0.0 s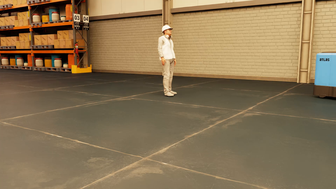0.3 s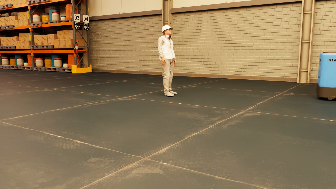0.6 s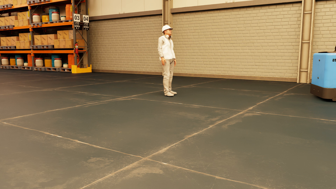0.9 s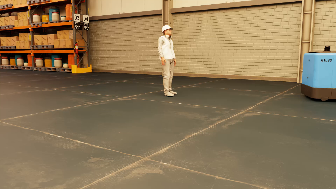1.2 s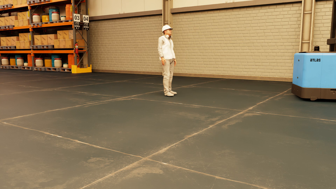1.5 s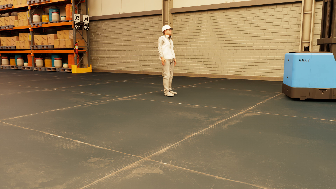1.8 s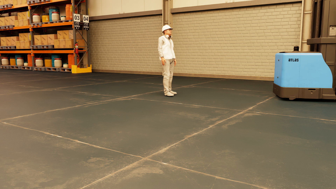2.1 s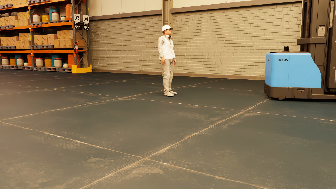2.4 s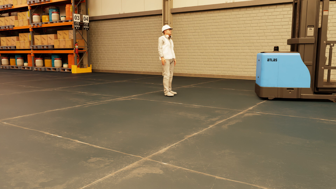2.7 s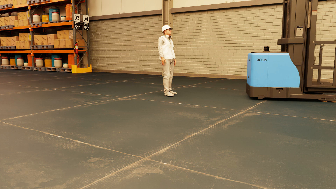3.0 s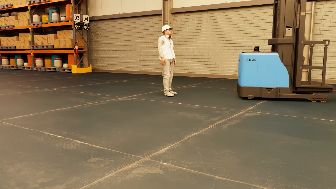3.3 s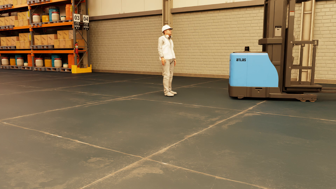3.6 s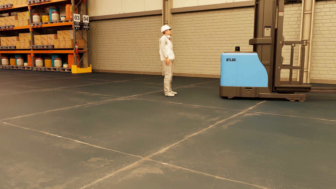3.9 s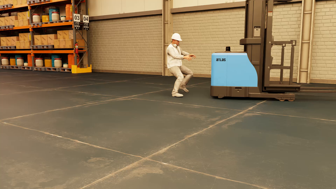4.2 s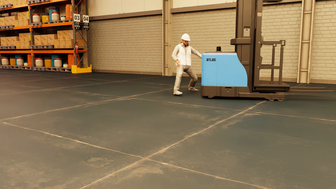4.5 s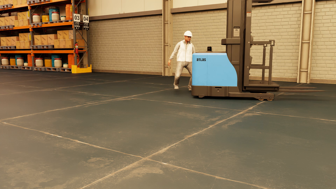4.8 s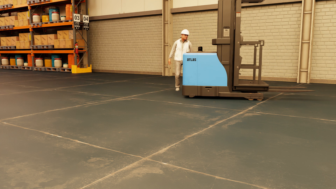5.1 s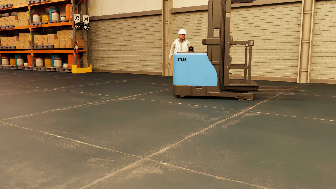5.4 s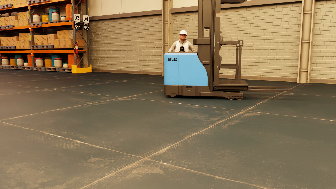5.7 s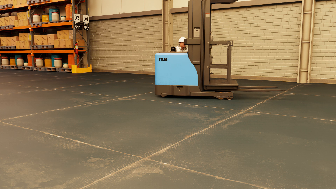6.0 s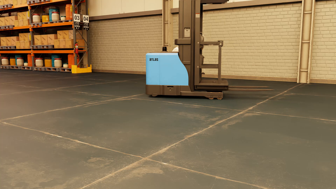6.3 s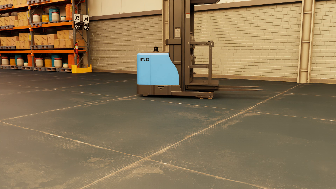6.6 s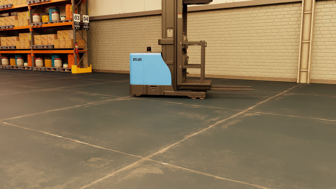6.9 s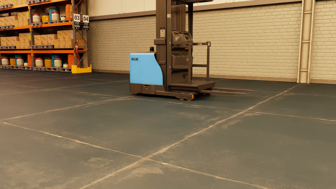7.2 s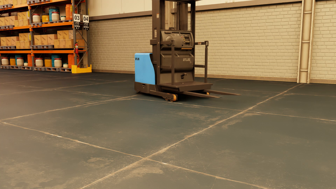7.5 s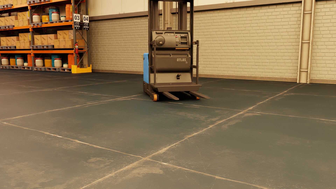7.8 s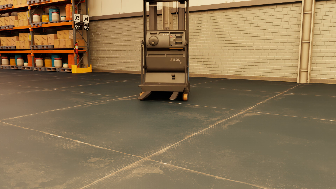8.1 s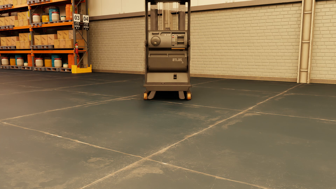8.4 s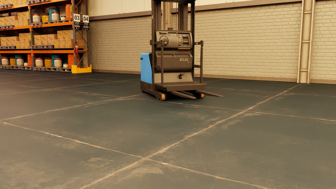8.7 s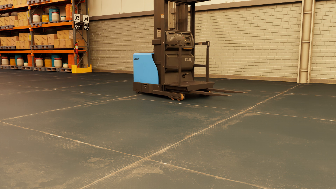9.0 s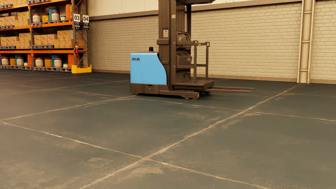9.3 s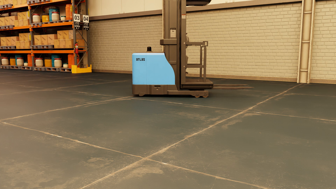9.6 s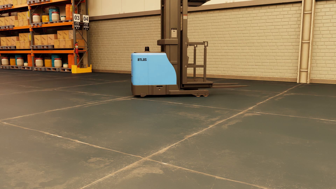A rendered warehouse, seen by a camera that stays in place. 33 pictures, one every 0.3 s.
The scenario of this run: Near miss between a forklift and a person.
